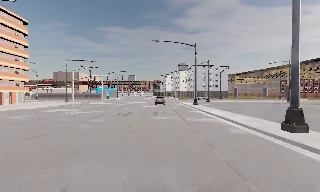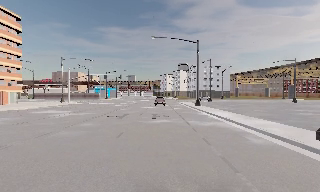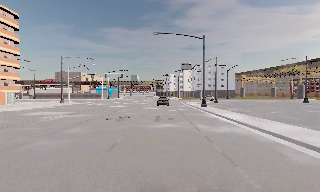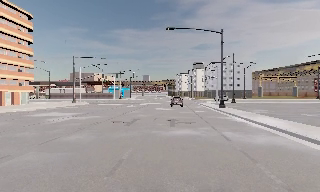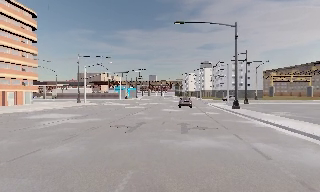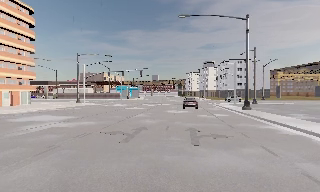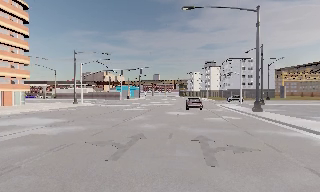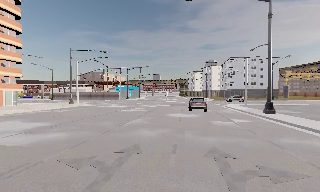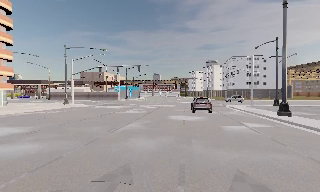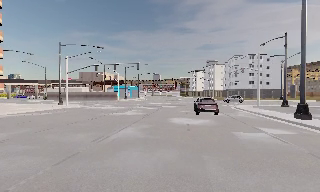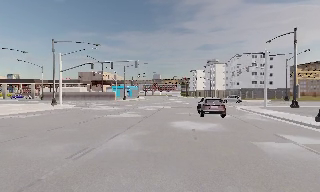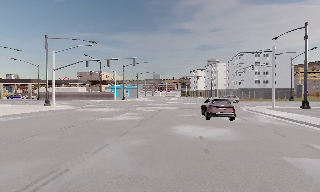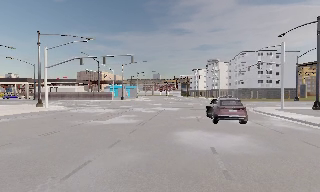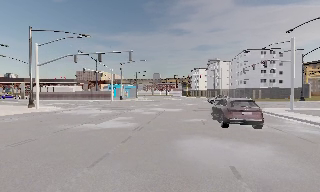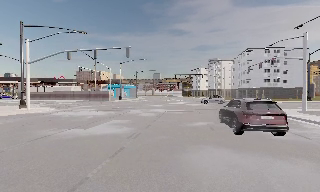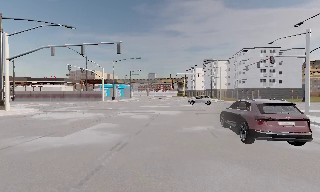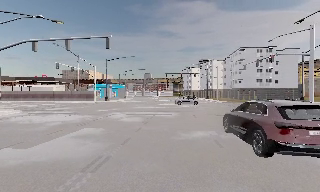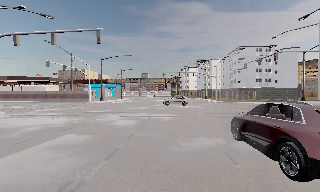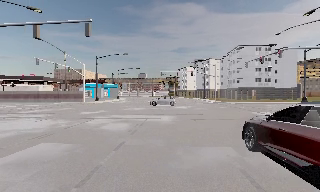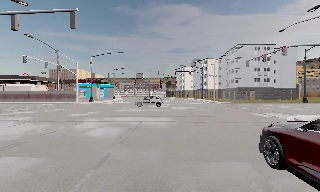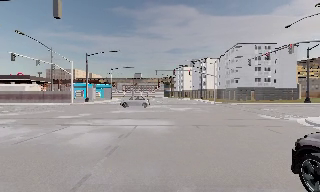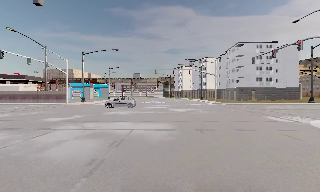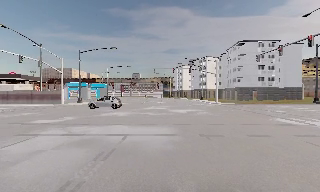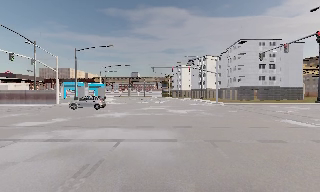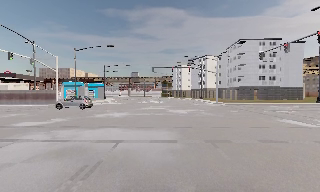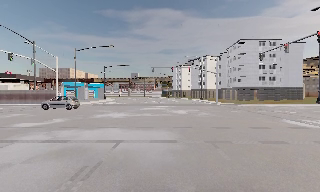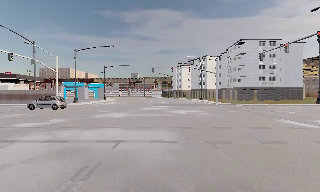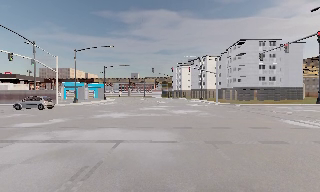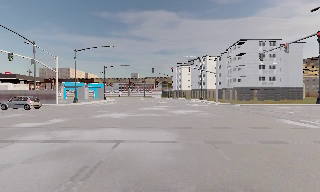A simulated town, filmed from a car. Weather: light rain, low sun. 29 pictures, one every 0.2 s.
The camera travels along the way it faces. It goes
forward.
0.0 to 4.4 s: The camera travels forward, about 30 m, so what stands in front looms larger.
4.4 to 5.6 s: The camera travels forward, about 1 m, so what stands in front looms larger. It loses speed.
The film runs forward here.
